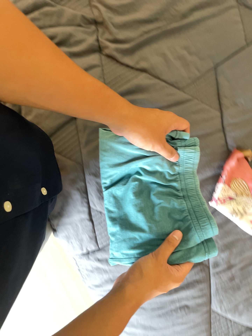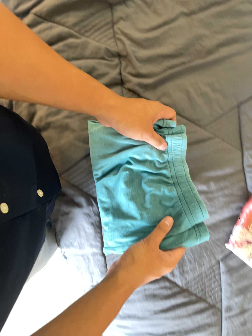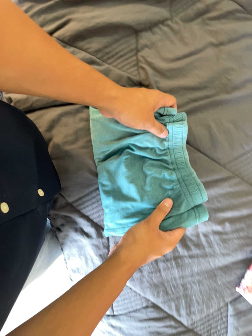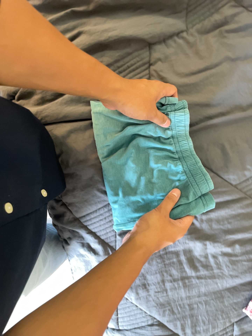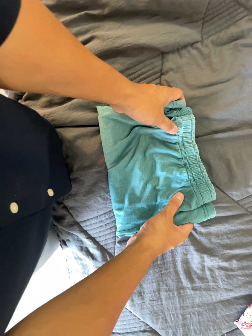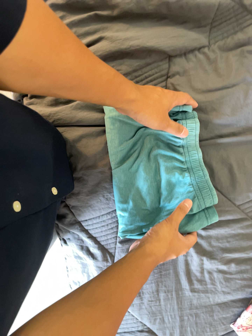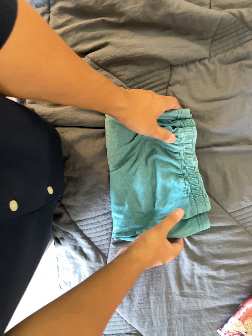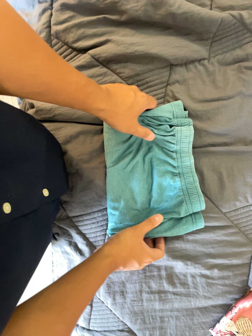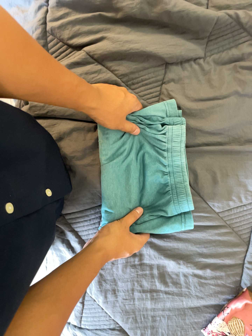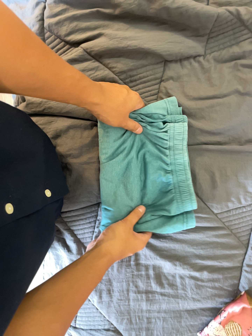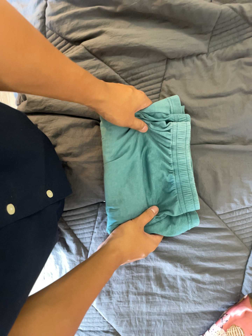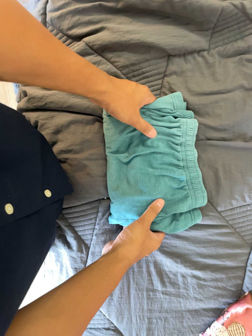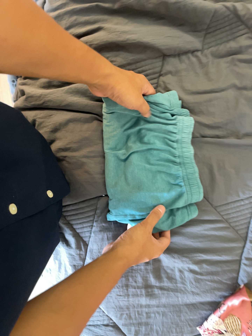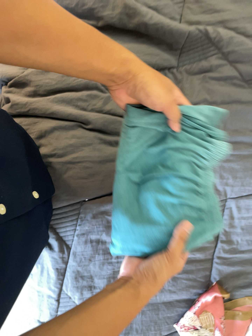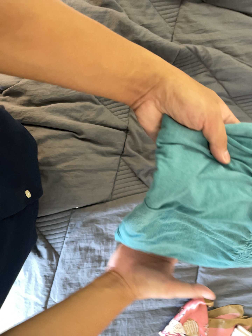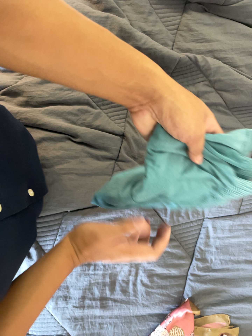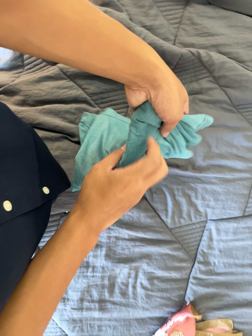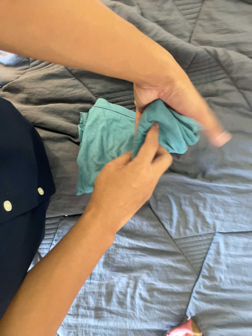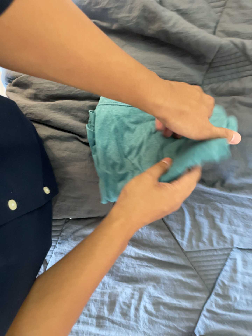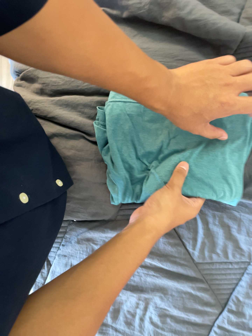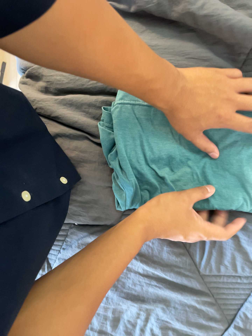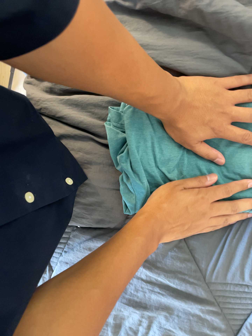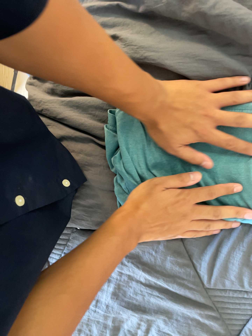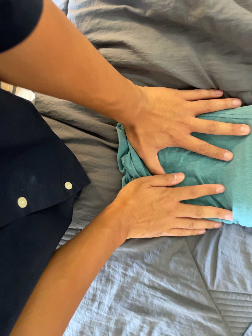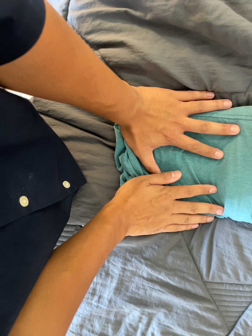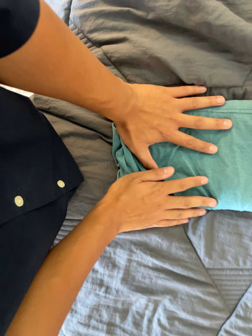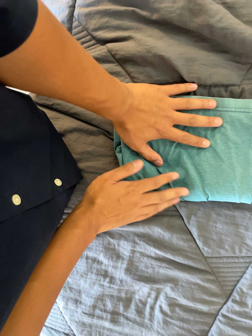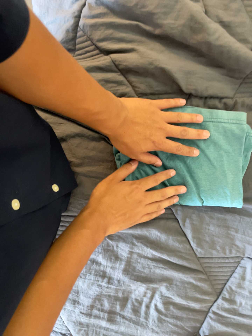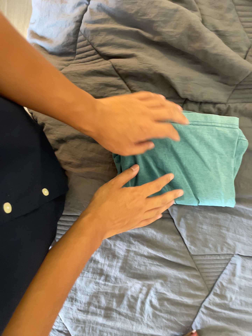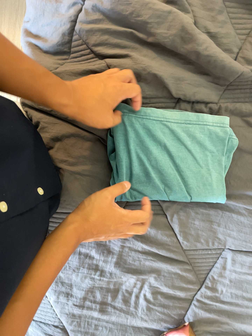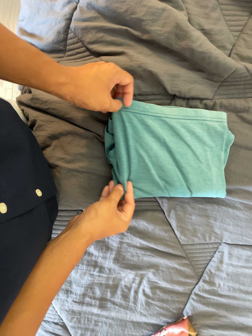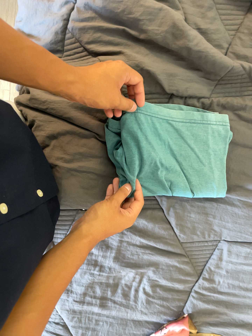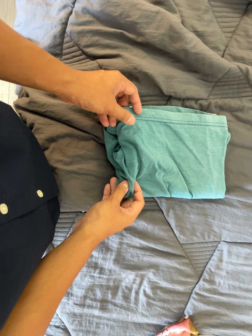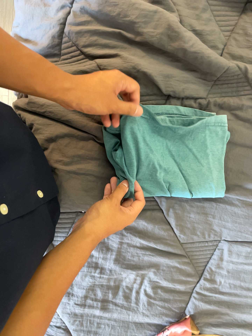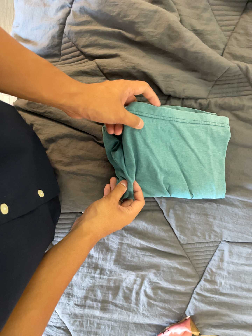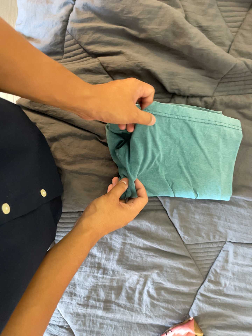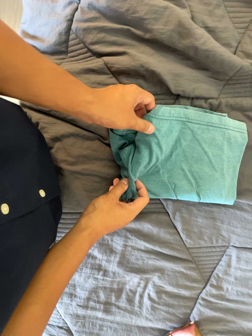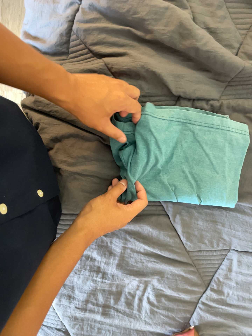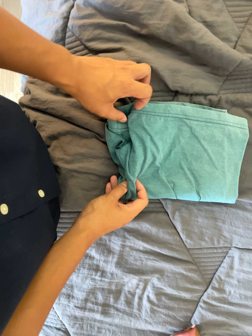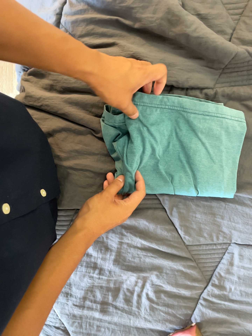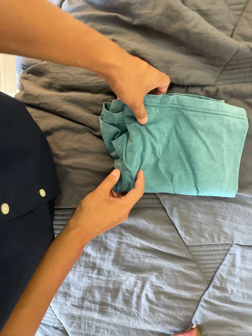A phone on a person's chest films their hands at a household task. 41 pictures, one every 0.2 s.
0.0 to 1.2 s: The camera travels toward the top of its view, about 26 cm, so close, fixed things drift downward. It rolls about its line of sight by about 20 degrees, and the scene rotates clockwise.
1.2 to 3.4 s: The camera travels to its right, about 7 cm, so close, fixed things drift to the left. It rolls about its line of sight by about 10 degrees, and the scene rotates clockwise.
3.4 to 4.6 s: The camera pans to its left by about 20 degrees. It travels forward, to its right and toward the top of its view, about 16 cm, so what stands in front looms larger. It rolls about its line of sight by about 10 degrees, and the scene rotates clockwise.
4.6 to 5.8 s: The camera pans to its right by about 20 degrees. It travels to its left and backward, about 18 cm.
5.8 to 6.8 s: The camera shifts only a little, or ends up much as it began.
6.8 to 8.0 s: The camera travels to its right, about 7 cm.
The film runs backward here.
